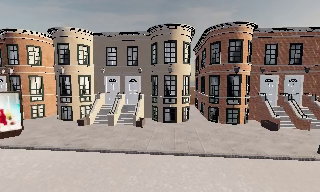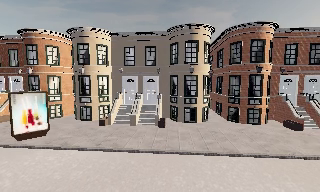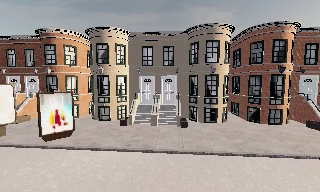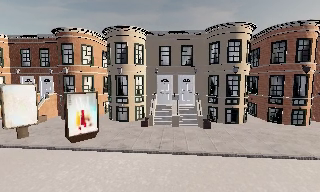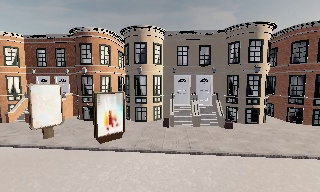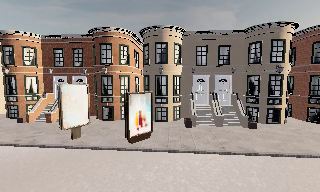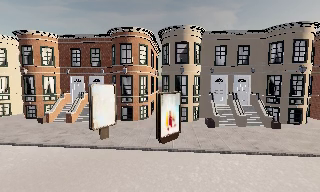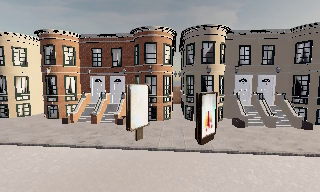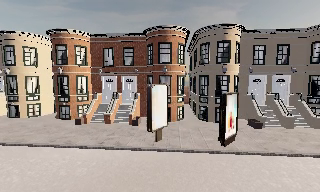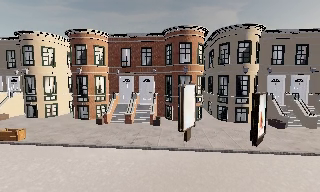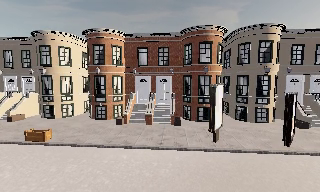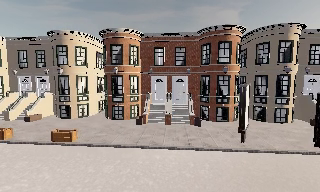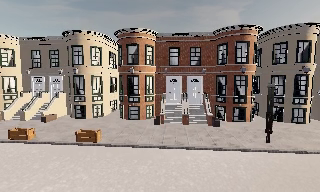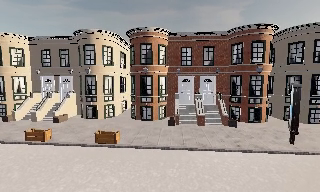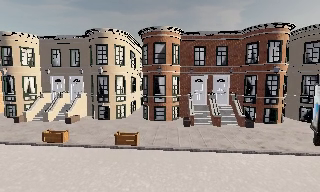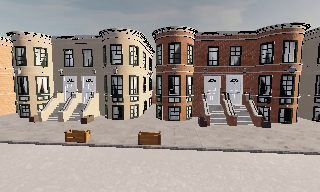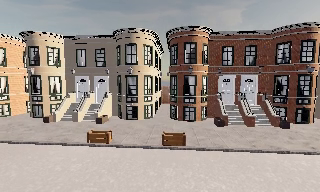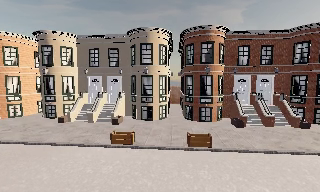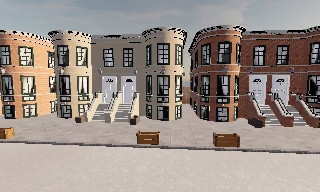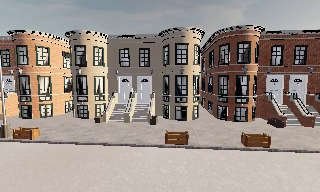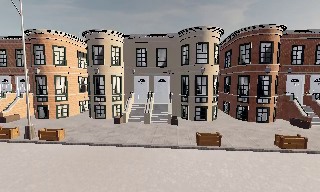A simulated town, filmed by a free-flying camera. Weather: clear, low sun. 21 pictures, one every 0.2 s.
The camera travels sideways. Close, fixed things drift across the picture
to the right.
0.0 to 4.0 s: The camera travels to its left, about 25 m, so close, fixed things drift to the right.
The film runs backward here.
